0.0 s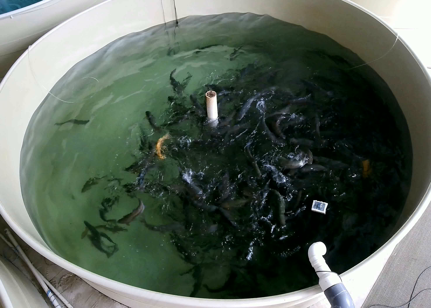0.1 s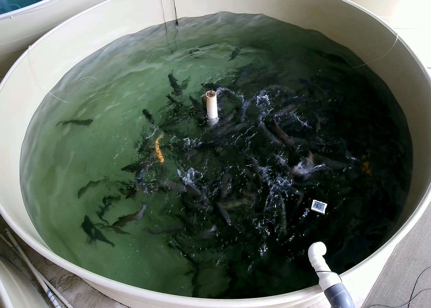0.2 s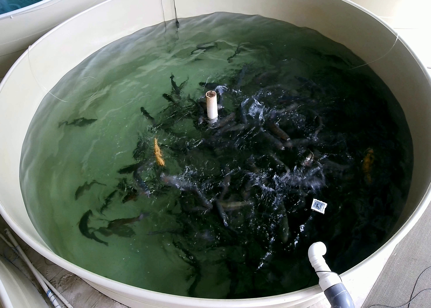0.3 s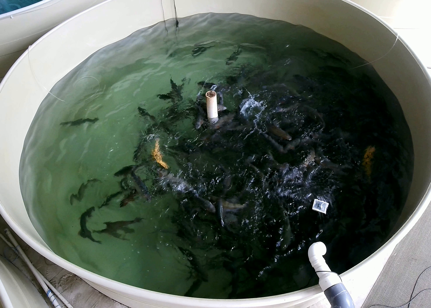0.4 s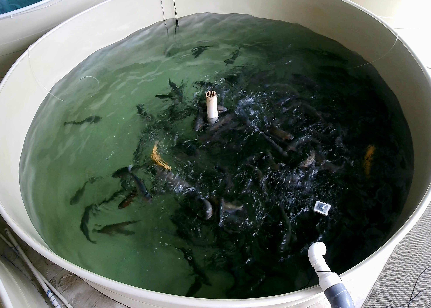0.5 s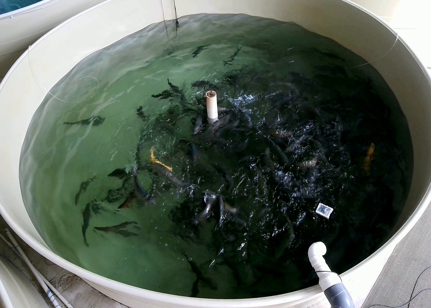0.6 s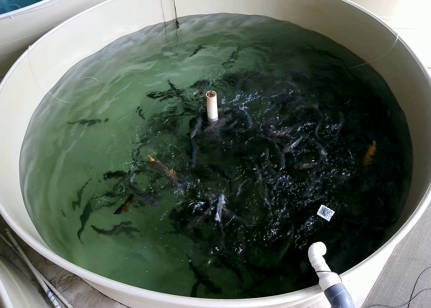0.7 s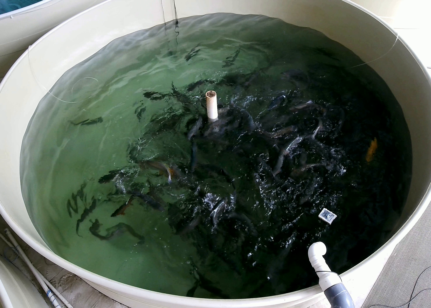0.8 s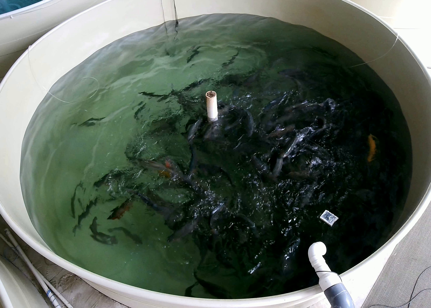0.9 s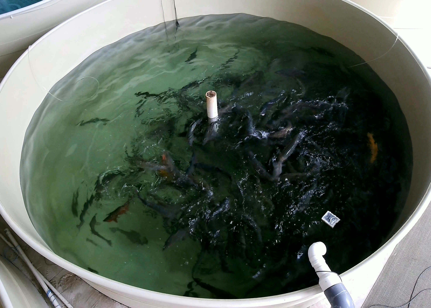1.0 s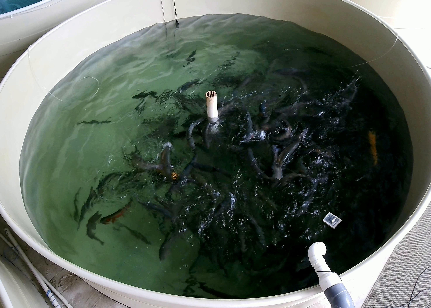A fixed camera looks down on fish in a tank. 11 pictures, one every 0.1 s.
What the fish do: Strong feeding.
